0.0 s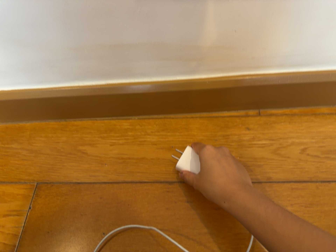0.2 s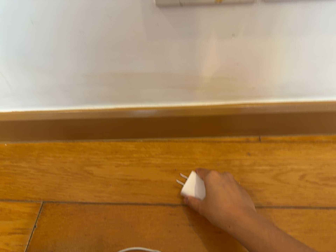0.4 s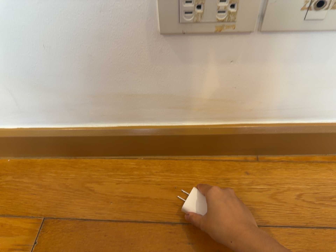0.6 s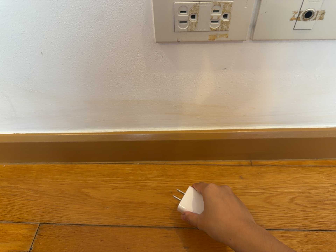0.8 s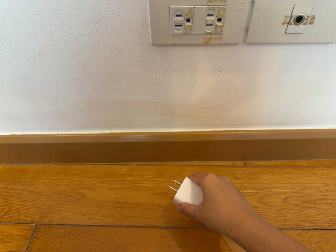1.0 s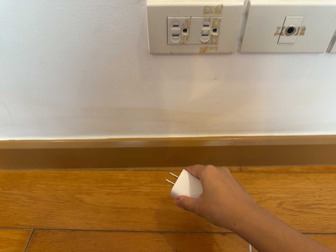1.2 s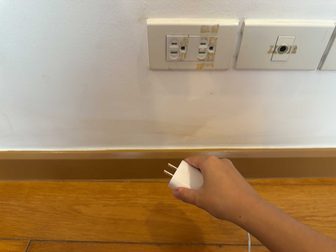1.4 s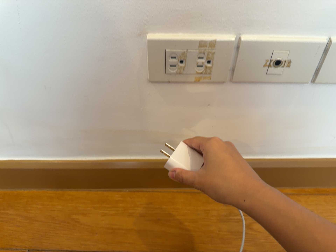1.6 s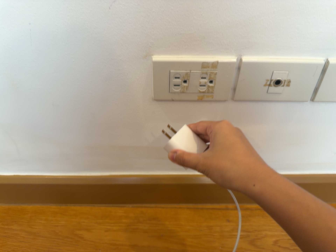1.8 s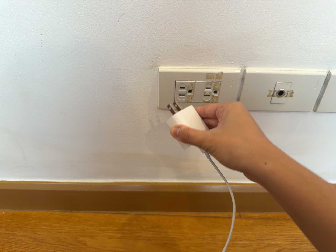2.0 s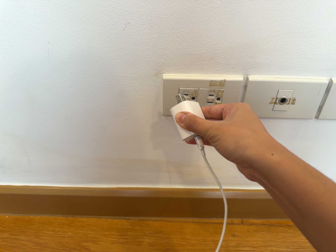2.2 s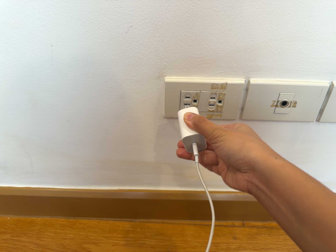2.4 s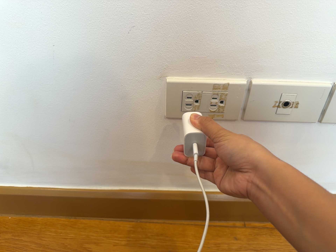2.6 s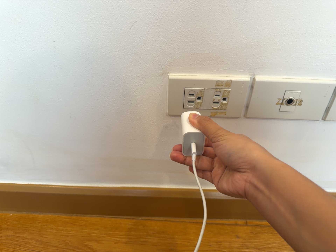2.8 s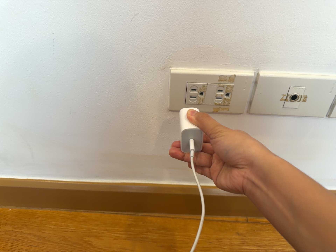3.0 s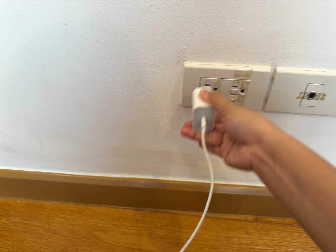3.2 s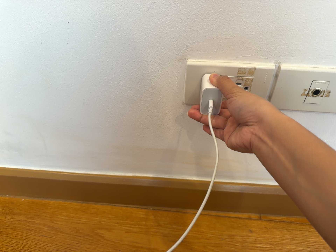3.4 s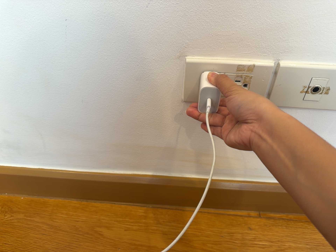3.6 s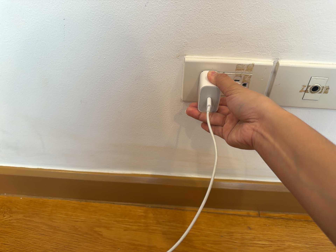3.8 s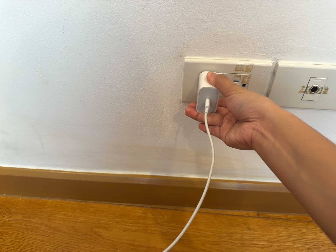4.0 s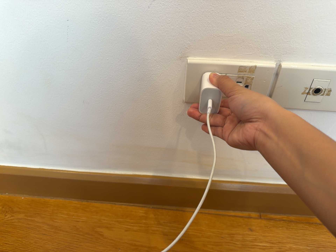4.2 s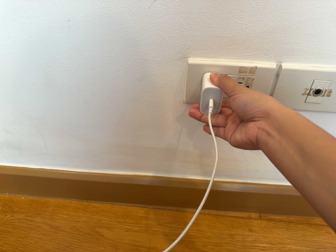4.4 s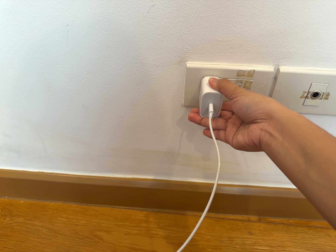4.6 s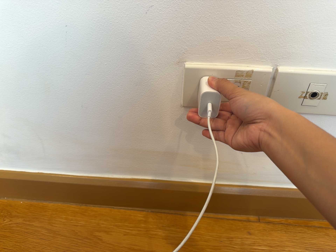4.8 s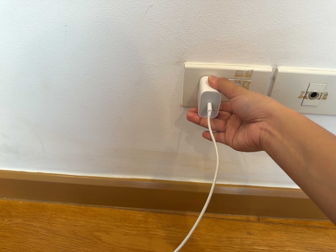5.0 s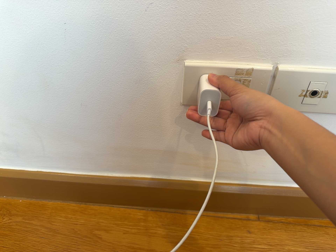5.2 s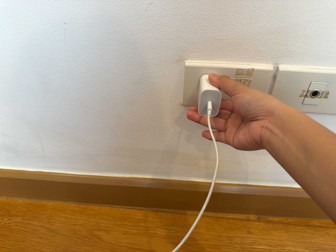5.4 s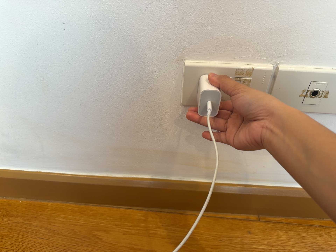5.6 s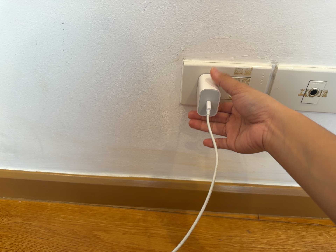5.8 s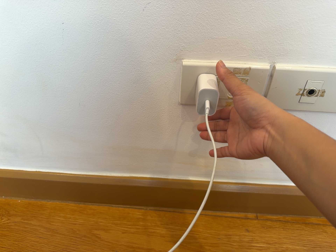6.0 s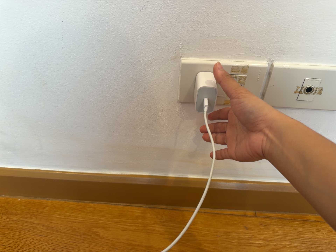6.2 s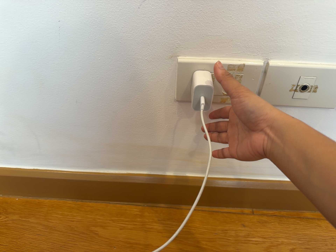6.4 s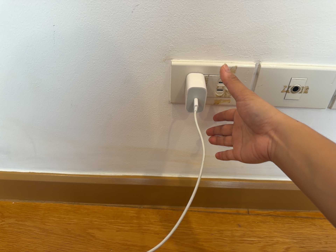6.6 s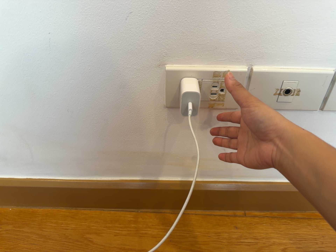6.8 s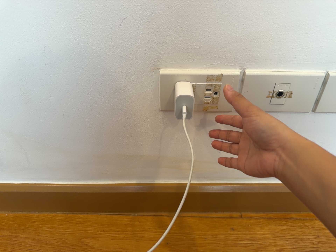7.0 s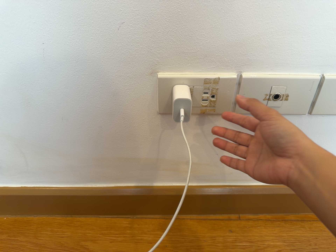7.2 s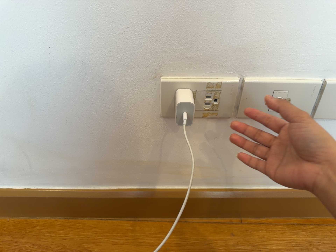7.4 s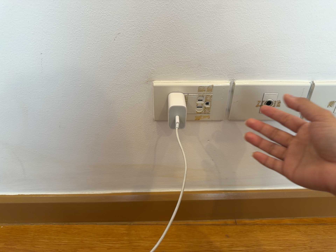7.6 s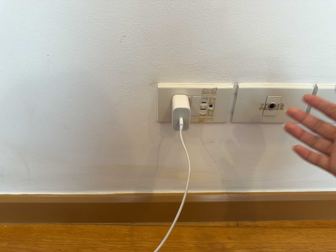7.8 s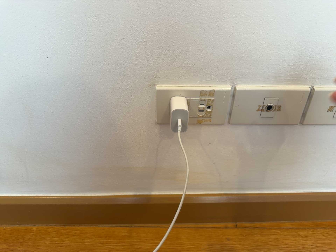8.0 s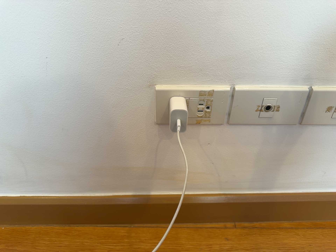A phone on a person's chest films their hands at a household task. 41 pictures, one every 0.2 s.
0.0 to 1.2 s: The camera travels backward, about 7 cm, so what stands in front gets smaller. Its aim tips toward the top of its view by about 15 degrees, and the scene shifts downward.
1.2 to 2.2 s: The camera's aim tips toward the top of its view by about 10 degrees, and the scene shifts downward.
2.2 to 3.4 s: The camera shifts only a little, or ends up much as it began.
3.4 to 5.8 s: The camera keeps its place and its aim.
5.8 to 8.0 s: The camera shifts only a little, or ends up much as it began.
The film runs backward here.
